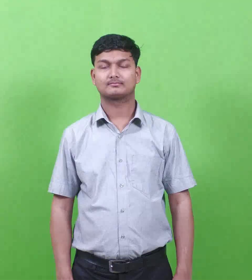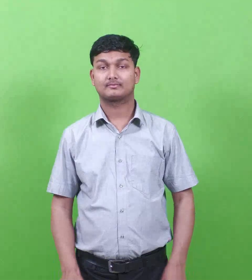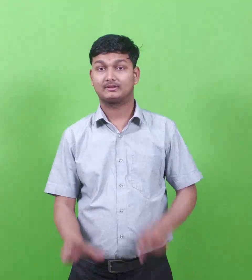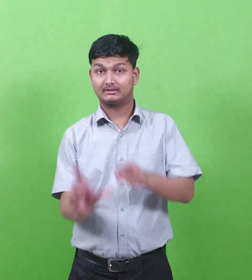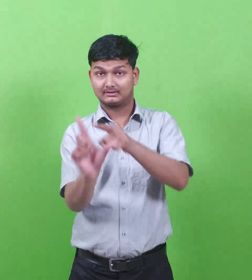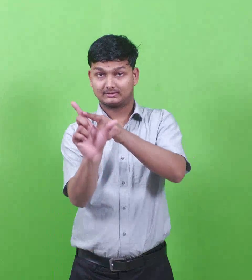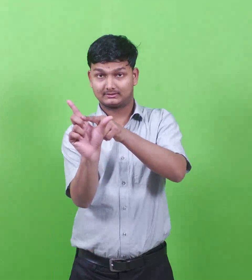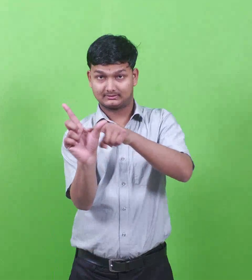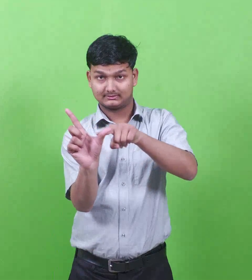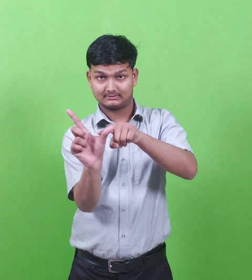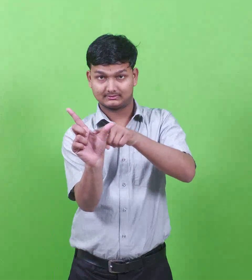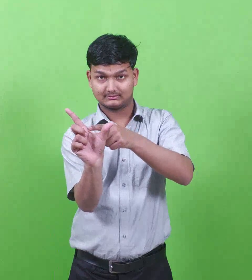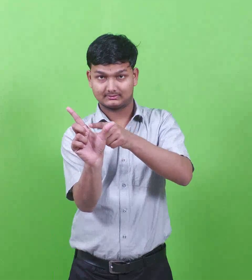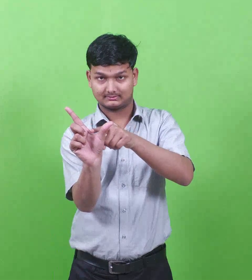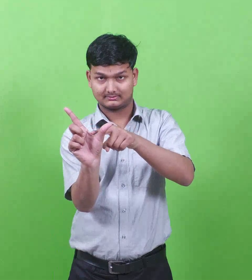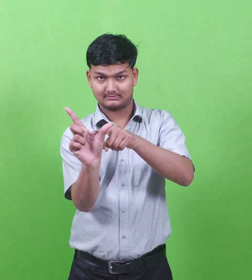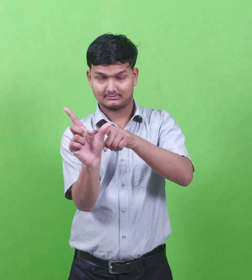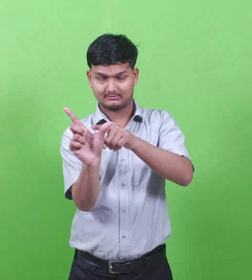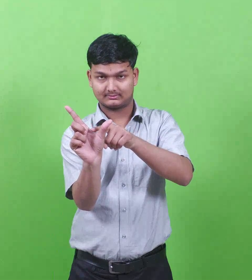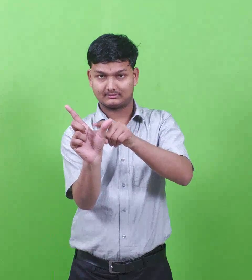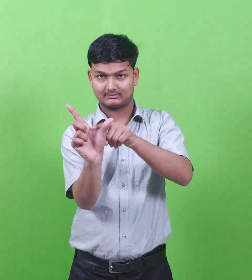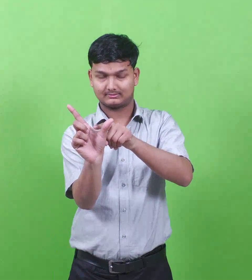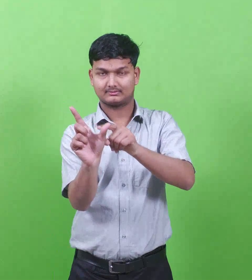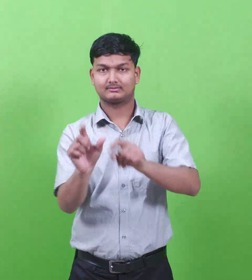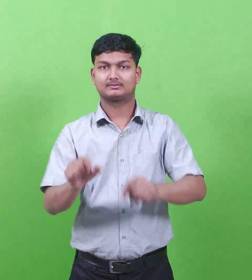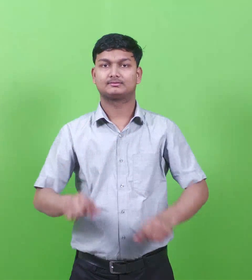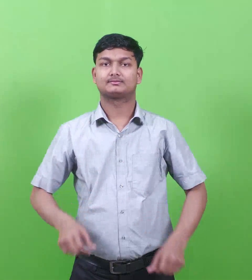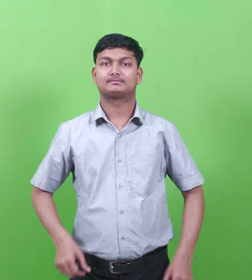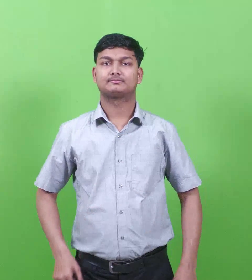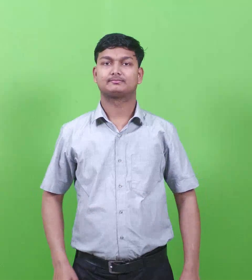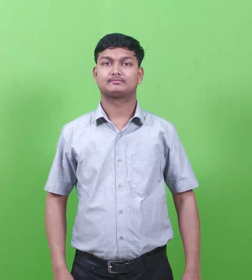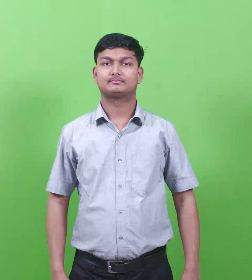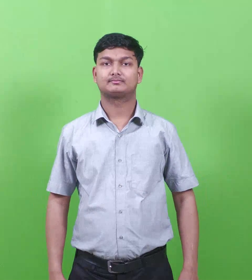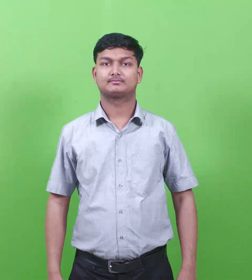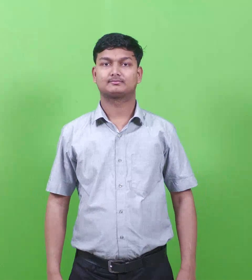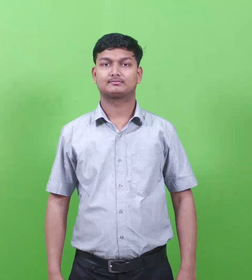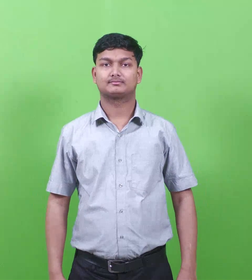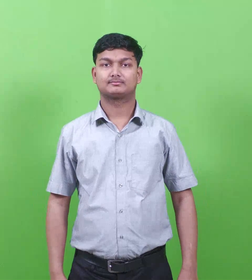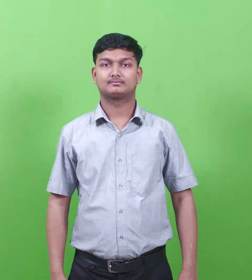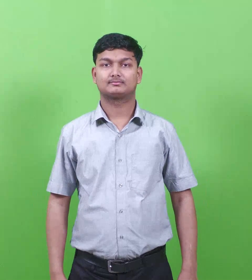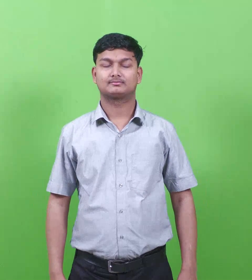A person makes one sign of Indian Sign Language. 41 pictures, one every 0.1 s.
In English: valley of siddim
